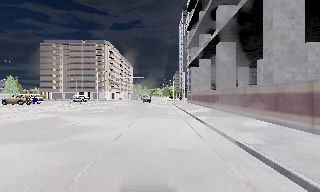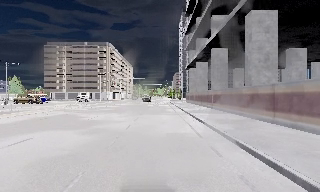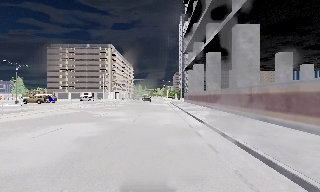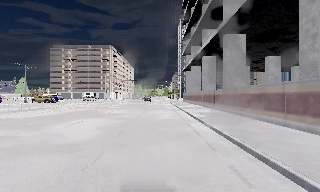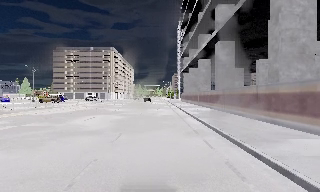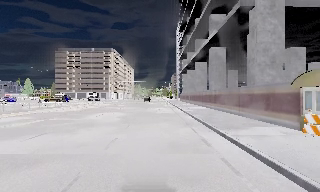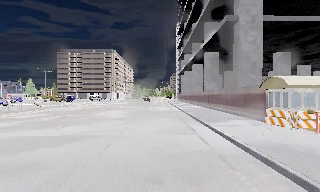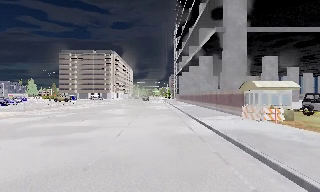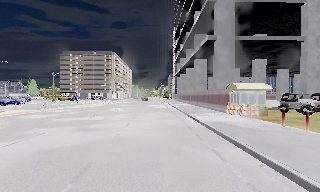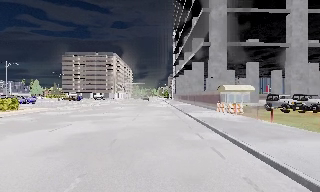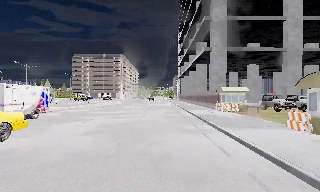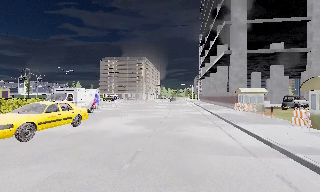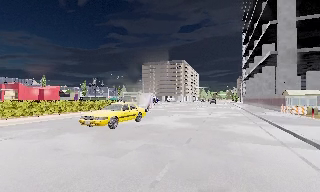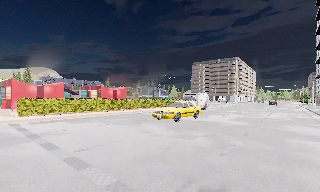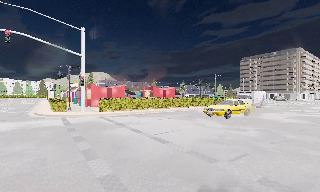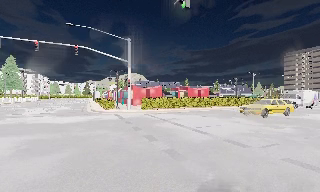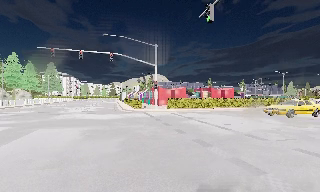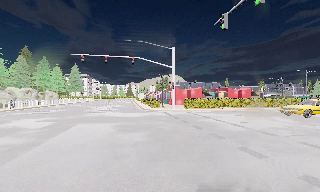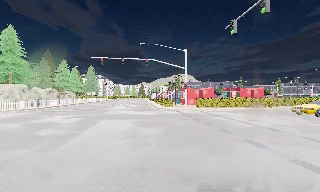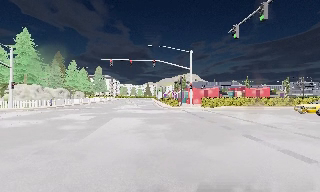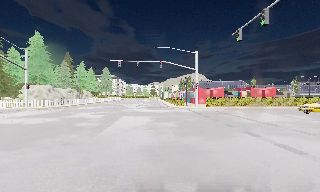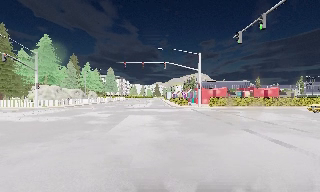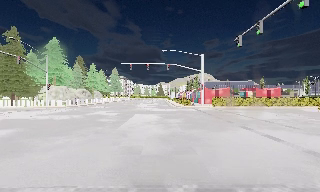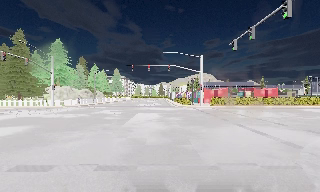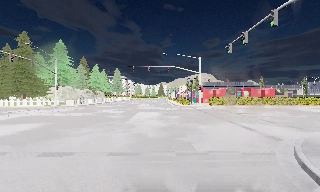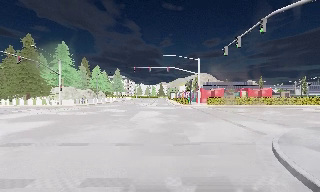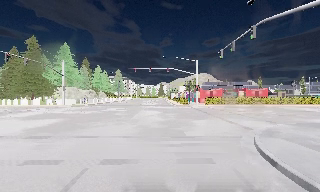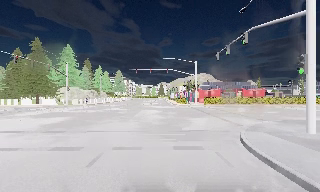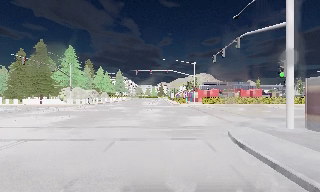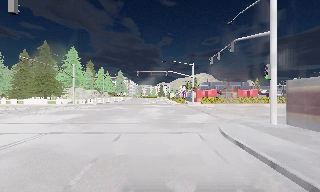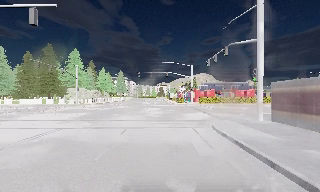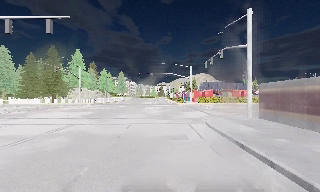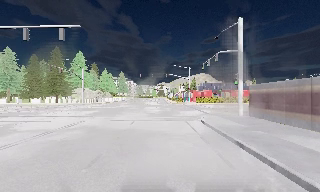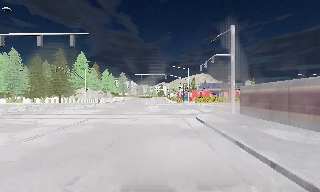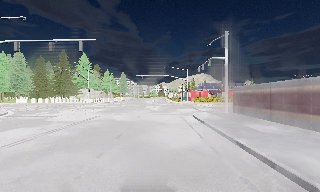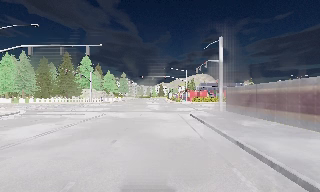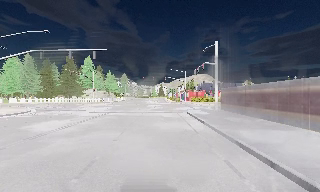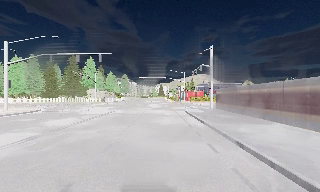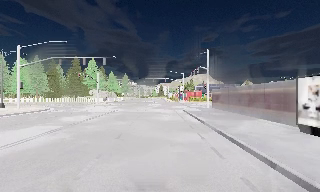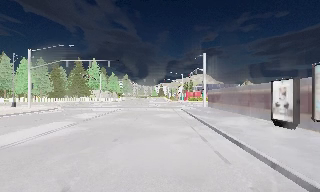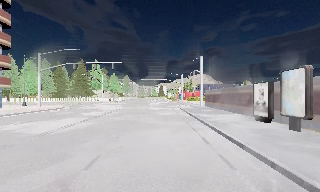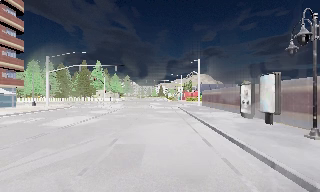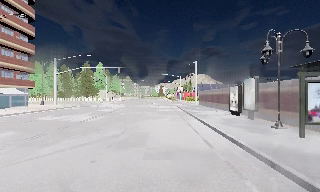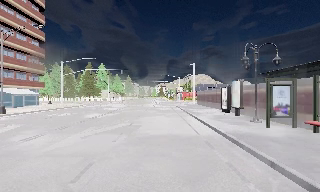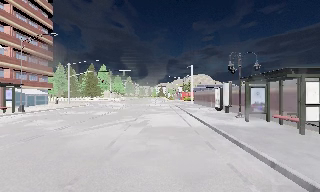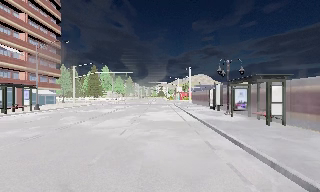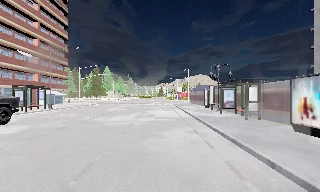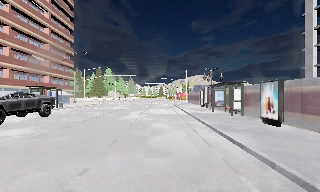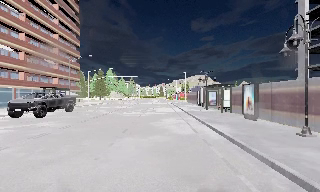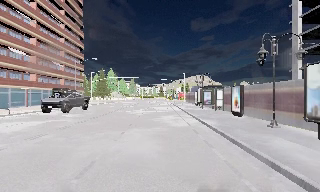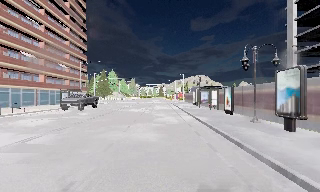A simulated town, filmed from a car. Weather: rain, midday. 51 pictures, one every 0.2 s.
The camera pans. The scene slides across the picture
to the right.
The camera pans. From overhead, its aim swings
counterclockwise.
0.0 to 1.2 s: The camera travels backward, about 13 m, so what stands in front gets smaller.
1.2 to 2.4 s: The camera swings to its left by about 20 degrees, and the scene slides to the right. It travels backward, about 13 m, so what stands in front gets smaller.
2.4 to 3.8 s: The scene slides to the right, as the camera pans about 65 degrees to its left. It travels backward, about 10 m. It loses speed.
3.8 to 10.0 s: The camera travels backward, about 45 m, so what stands in front gets smaller. It gains speed.
The film runs backward here.
